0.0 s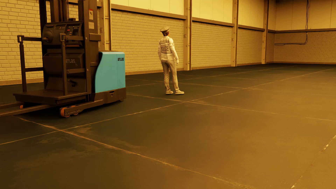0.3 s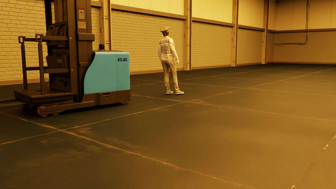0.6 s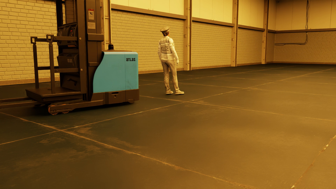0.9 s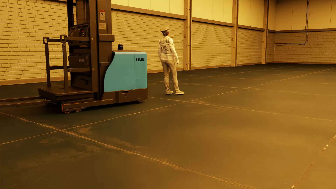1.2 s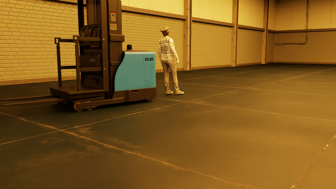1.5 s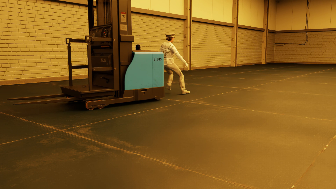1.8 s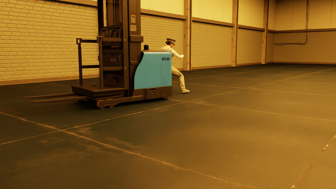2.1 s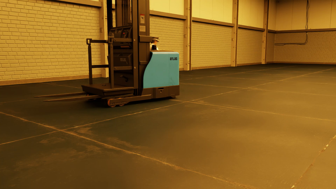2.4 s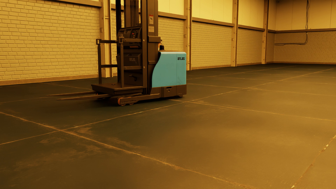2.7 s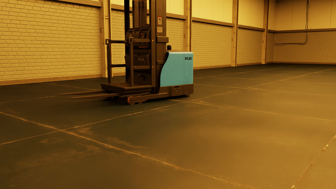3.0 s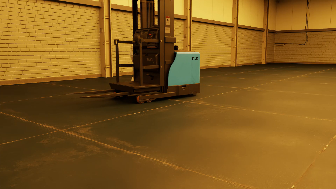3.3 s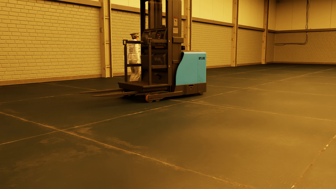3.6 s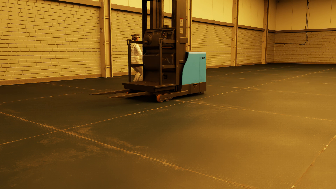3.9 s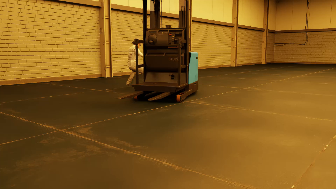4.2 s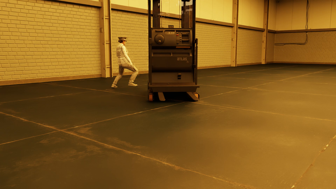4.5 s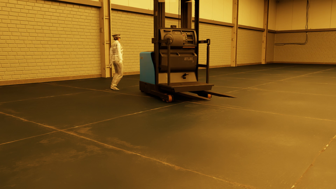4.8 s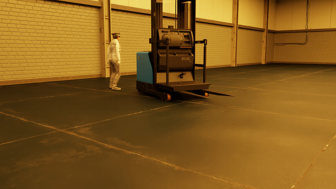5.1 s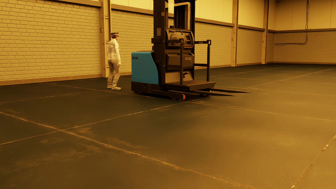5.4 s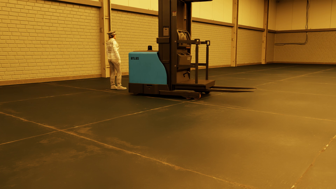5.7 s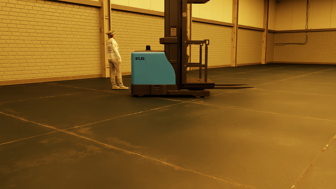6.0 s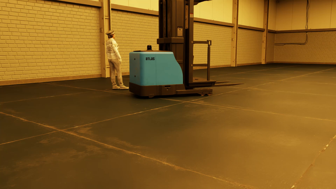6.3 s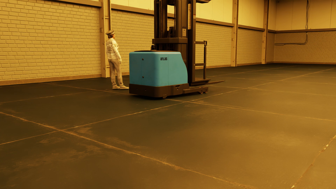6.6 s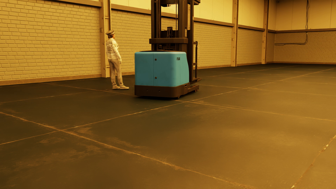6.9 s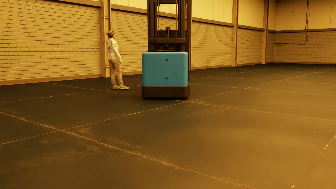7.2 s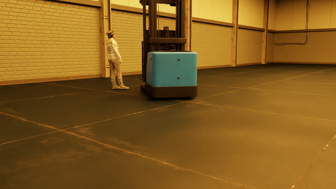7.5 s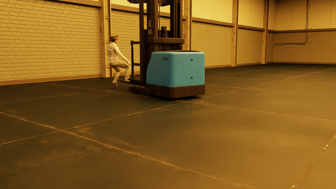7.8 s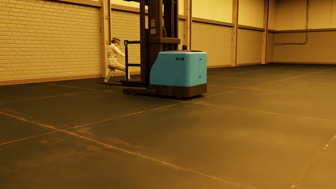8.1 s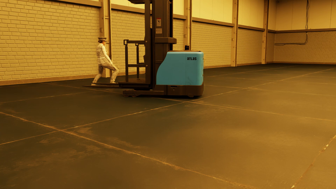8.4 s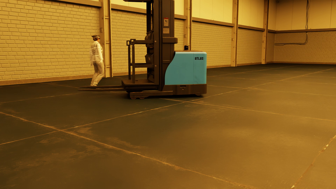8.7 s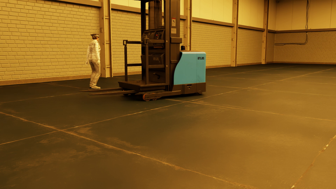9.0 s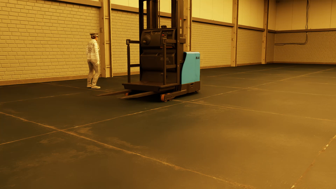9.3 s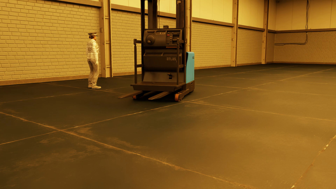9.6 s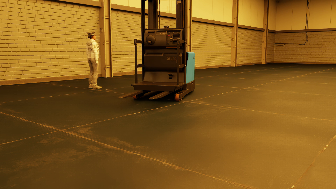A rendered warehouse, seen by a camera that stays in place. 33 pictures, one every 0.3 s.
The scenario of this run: Near miss between a forklift and a person.
